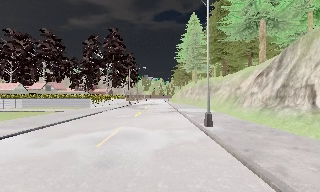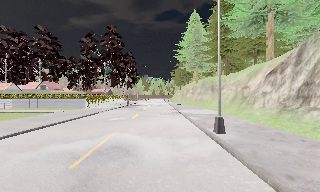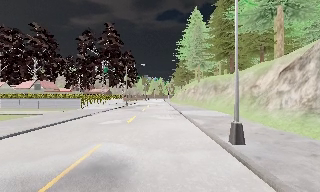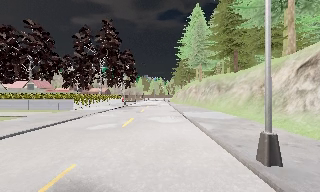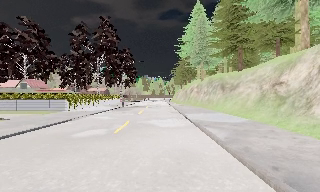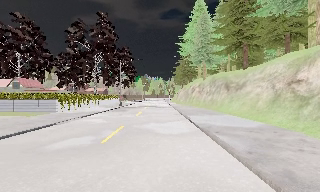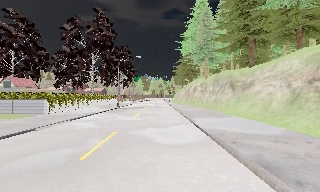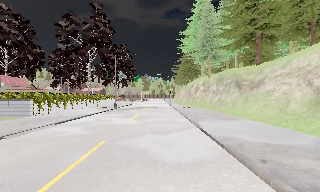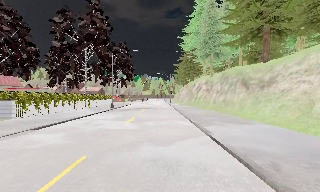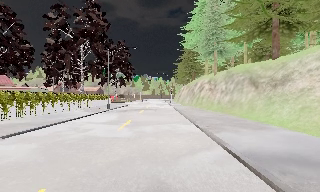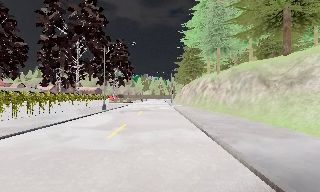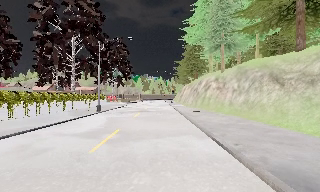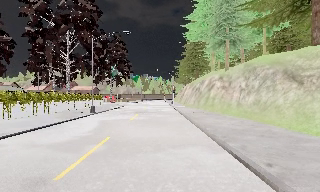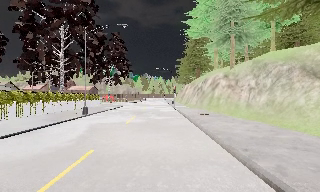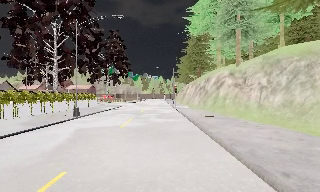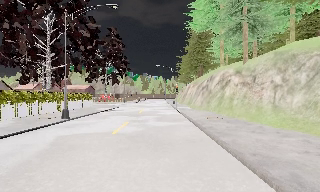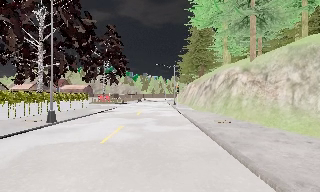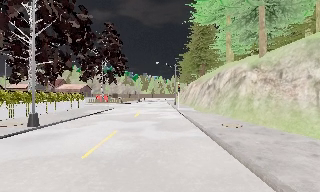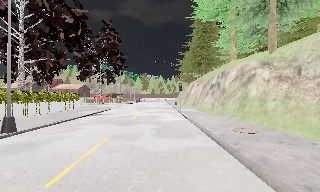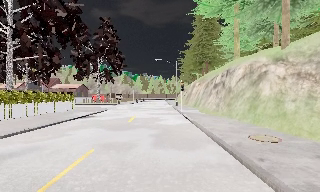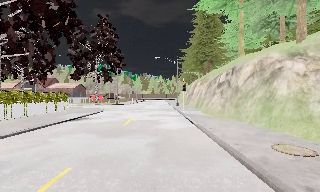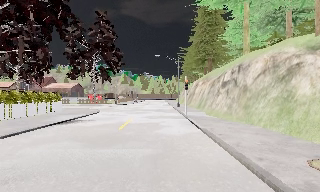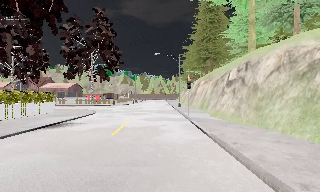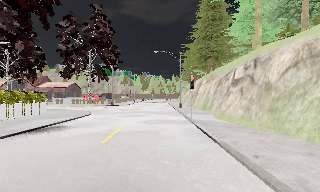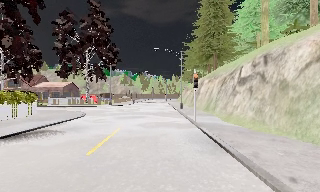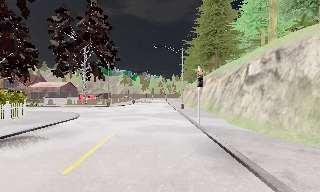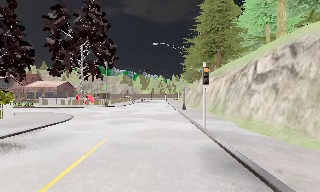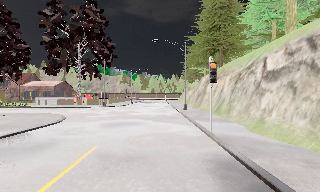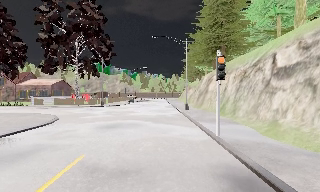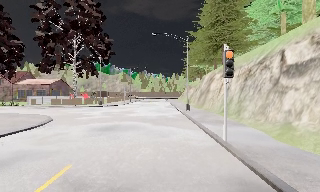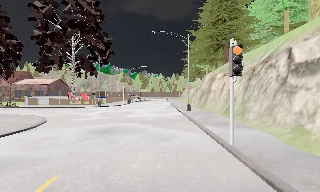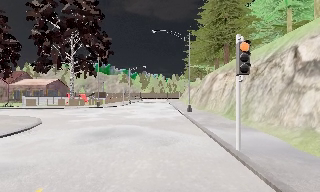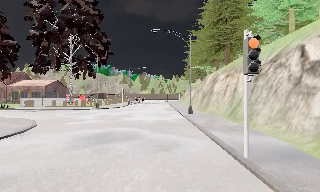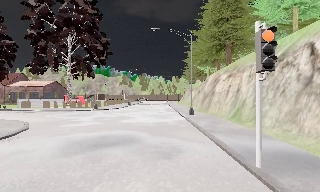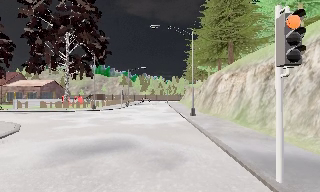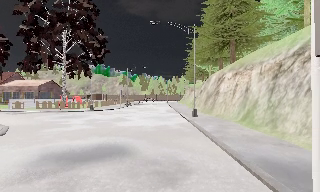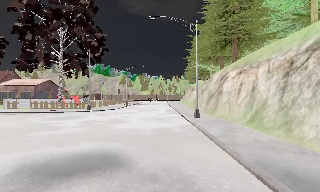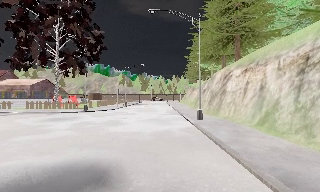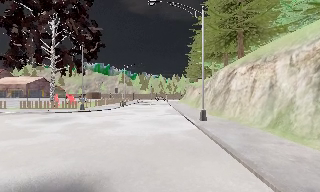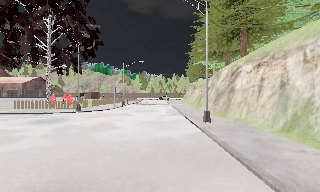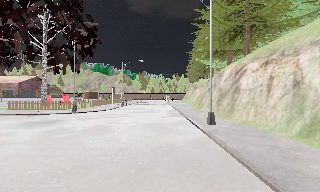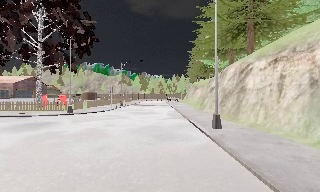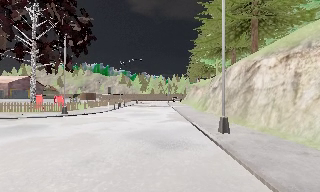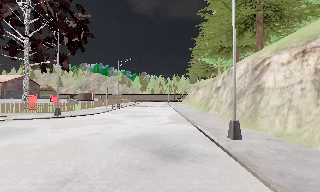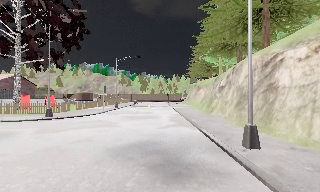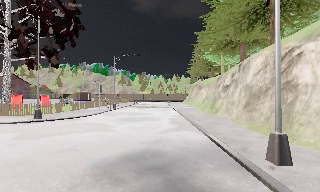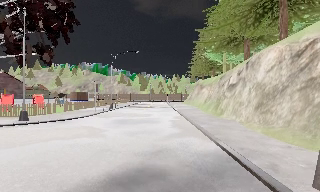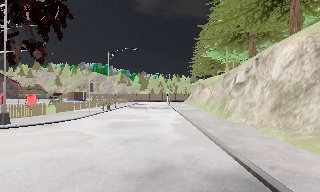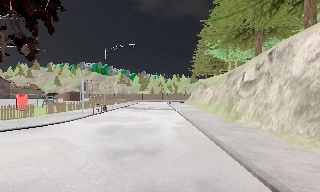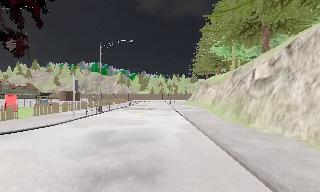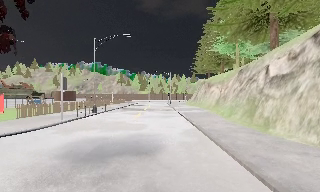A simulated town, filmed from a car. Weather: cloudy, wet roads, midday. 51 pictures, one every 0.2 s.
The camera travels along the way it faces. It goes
forward.
0.0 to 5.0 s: The camera travels forward, about 35 m, so what stands in front looms larger.
5.0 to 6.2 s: The camera travels forward, about 4.5 m, so what stands in front looms larger. It loses speed.
6.2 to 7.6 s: The camera travels forward, about 5 m, so what stands in front looms larger. It gains speed.
7.6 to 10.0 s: The camera travels forward, about 13 m, so what stands in front looms larger. It gains speed.
The film runs forward here.
